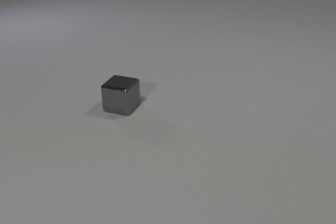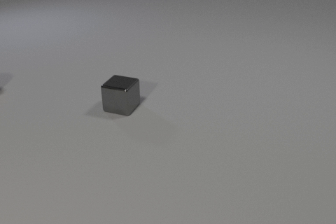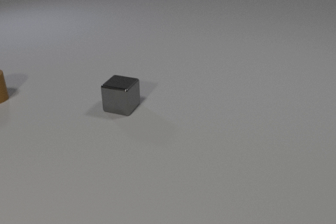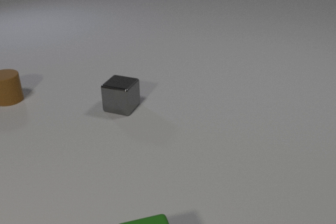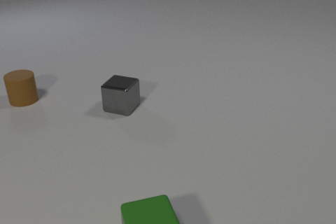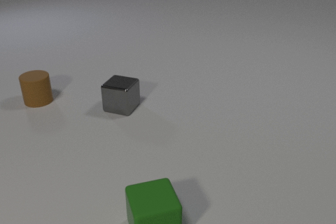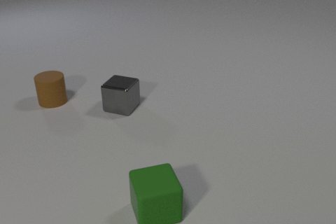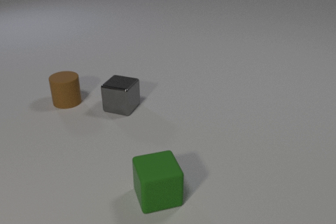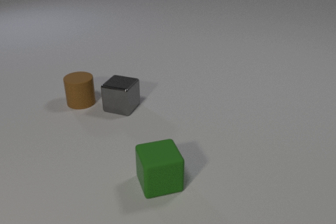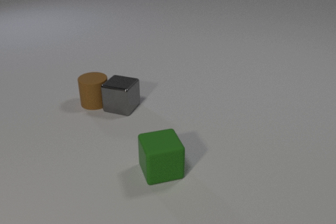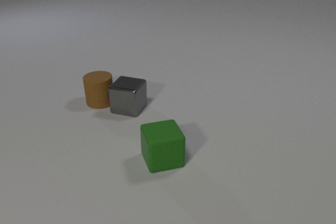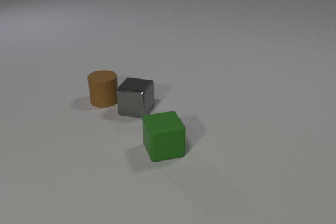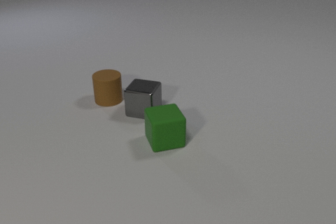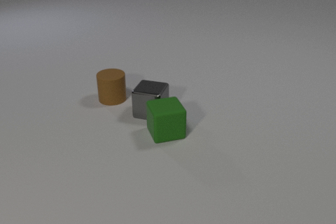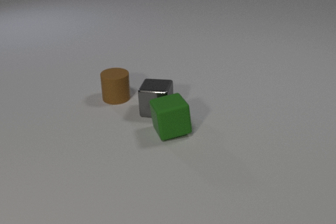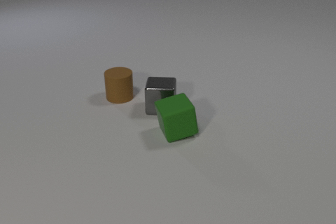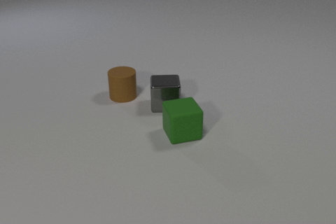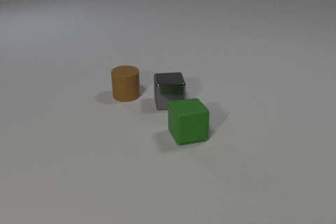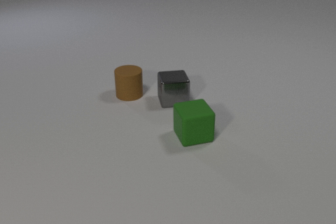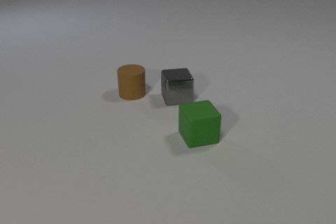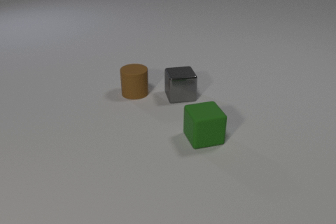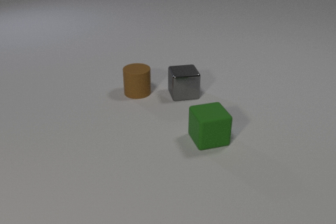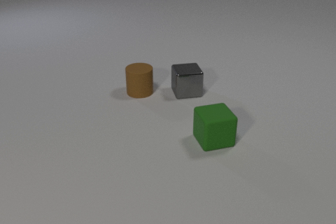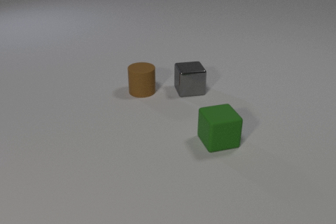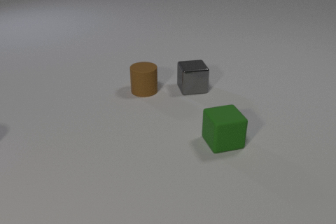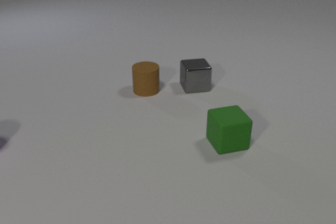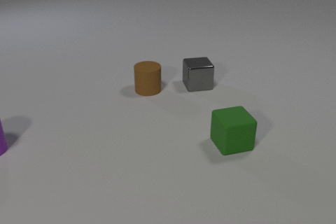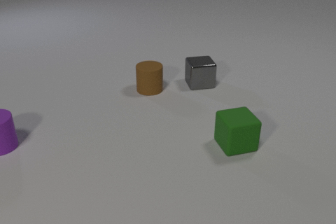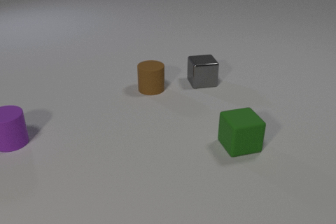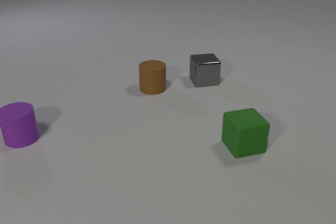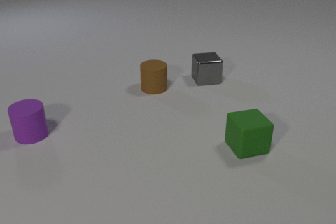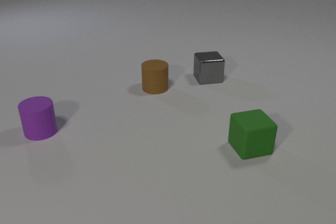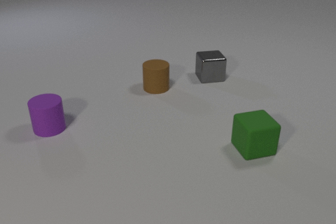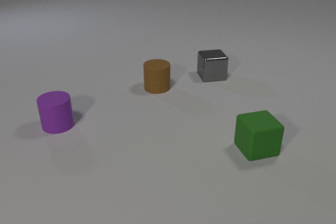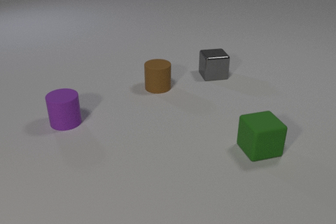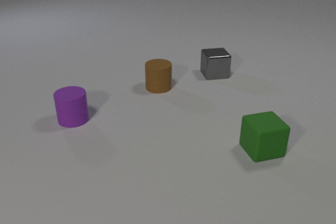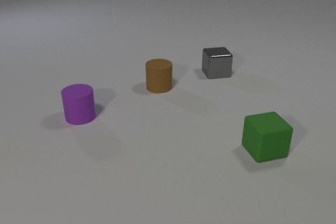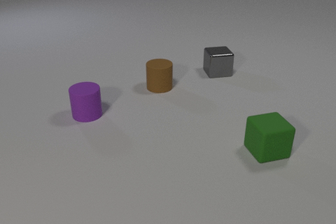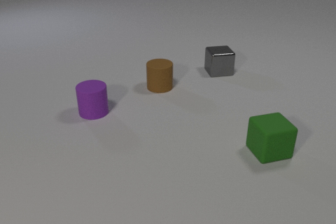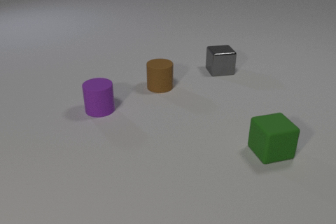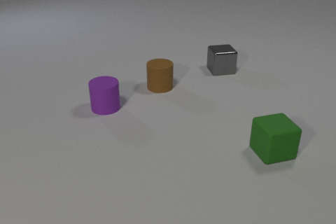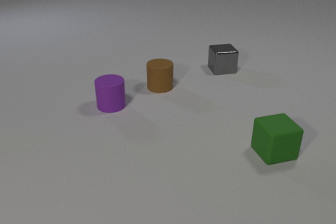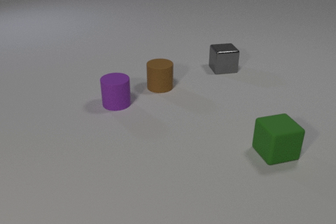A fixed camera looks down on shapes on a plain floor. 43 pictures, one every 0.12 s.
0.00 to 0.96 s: The brown rubber cylinder comes in at the left edge, slides to the right and toward the camera. The green rubber cube comes in at the bottom edge, slides away from the camera.
0.96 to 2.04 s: The brown rubber cylinder slides to the right. The gray metal cube slides to the right, spins so that its near face slides to the right, counterclockwise seen from above. The green rubber cube slides away from the camera. The brown rubber cylinder and the gray metal cube collide. The gray metal cube and the green rubber cube collide.
2.04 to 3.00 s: The brown rubber cylinder slides to the right and away from the camera. The gray metal cube slides away from the camera and to the right. The green rubber cube slides to the right.
3.00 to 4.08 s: The brown rubber cylinder slides to the right and away from the camera. The gray metal cube slides away from the camera and to the right. The purple rubber cylinder comes in at the left edge, slides to the right. The green rubber cube slides to the right.
4.08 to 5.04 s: The gray metal cube slides away from the camera and to the right. The purple rubber cylinder slides to the right and away from the camera. The green rubber cube slides to the right.
How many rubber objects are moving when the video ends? 2.
What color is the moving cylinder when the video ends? purple.
What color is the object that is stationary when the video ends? brown.
